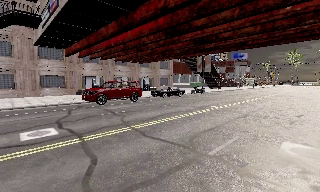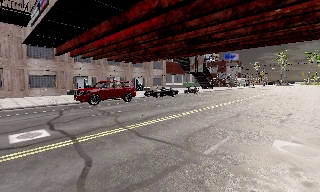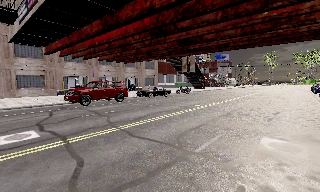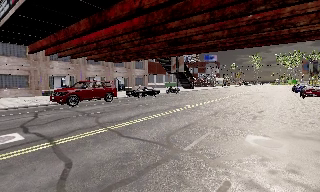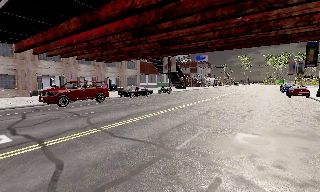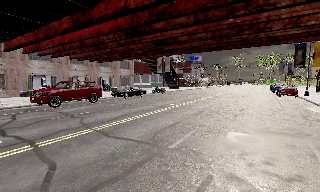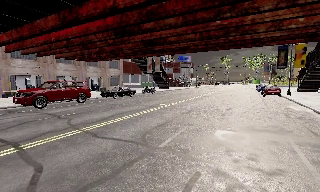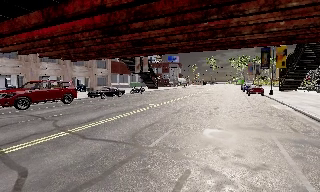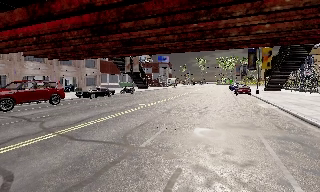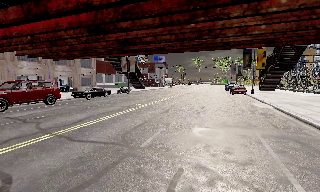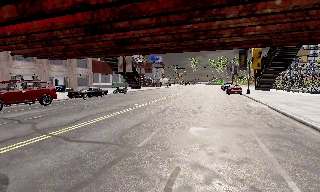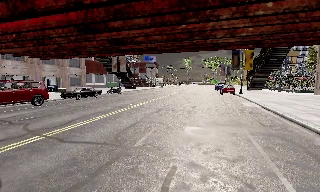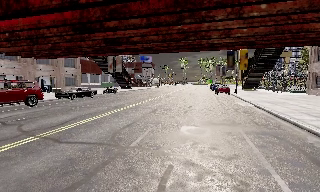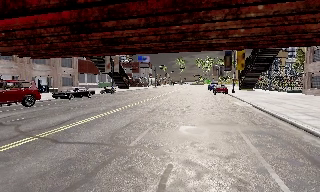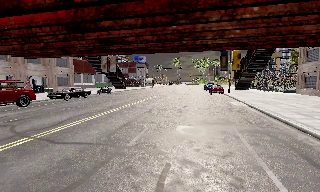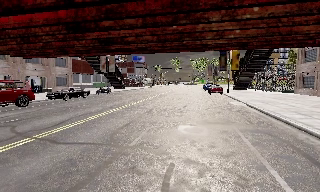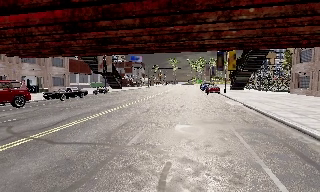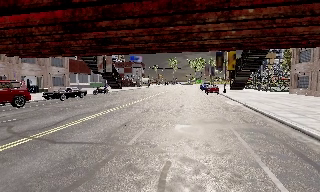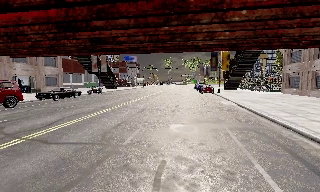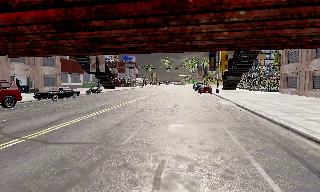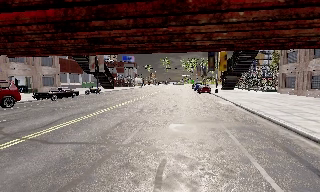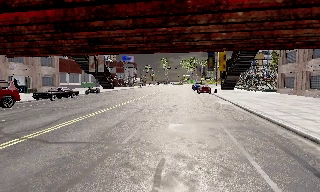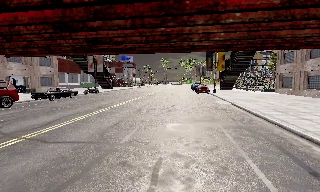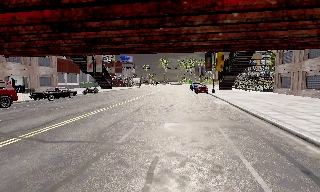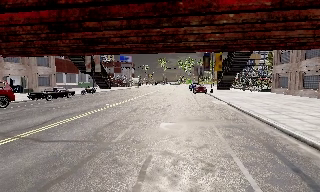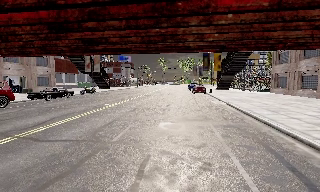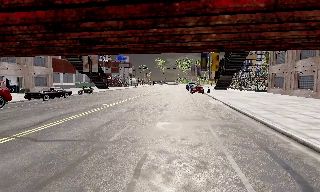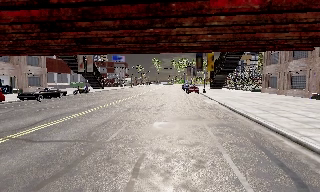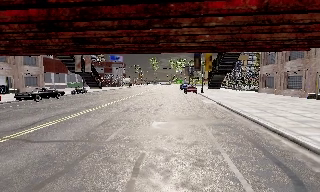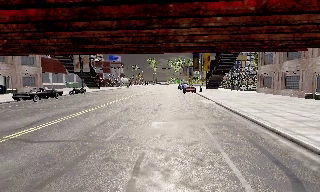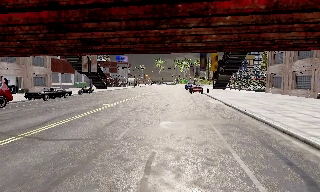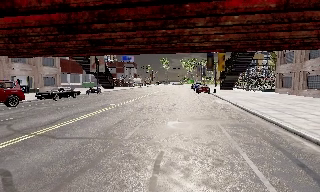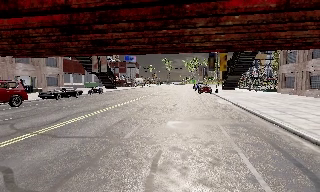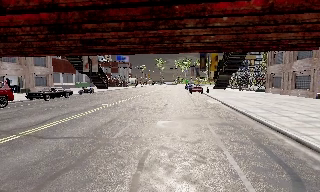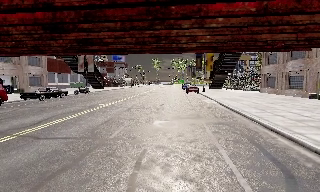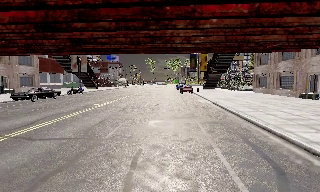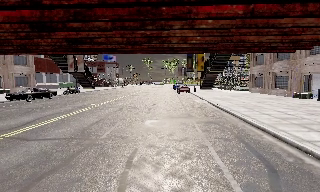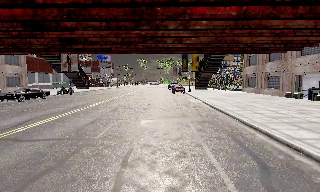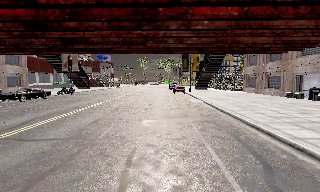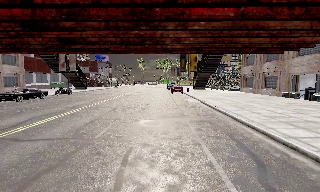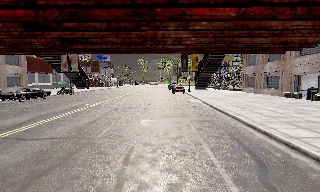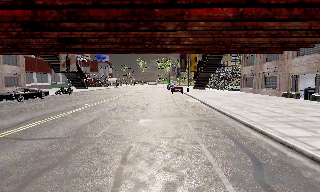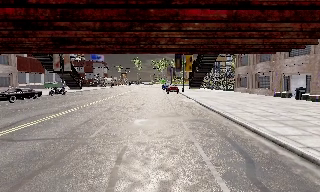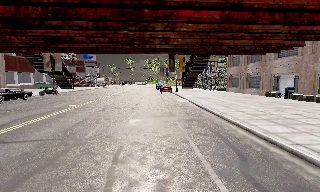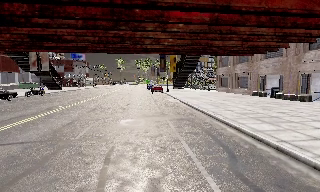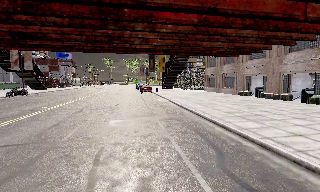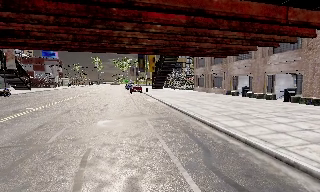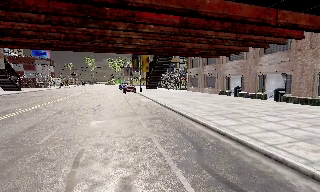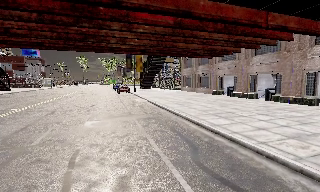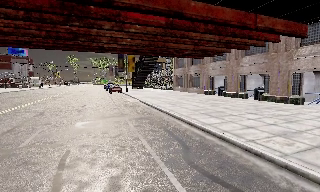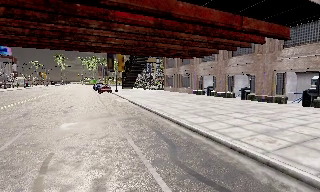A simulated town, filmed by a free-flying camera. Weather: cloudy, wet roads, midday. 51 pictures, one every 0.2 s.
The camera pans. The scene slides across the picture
to the left.
The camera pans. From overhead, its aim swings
clockwise.
0.0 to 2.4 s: The camera swings to its right by about 30 degrees, and the scene slides to the left.
2.4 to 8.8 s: The camera swings to its right by about 20 degrees, and the scene slides to the left. It travels backward, about 1.5 m, so what stands in front gets smaller.
8.8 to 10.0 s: The camera swings to its right by about 20 degrees, and the scene slides to the left.
The film runs backward here.
